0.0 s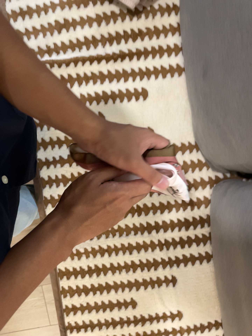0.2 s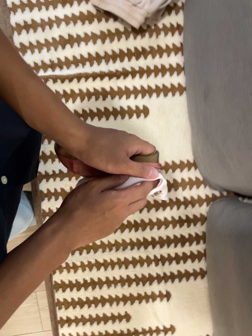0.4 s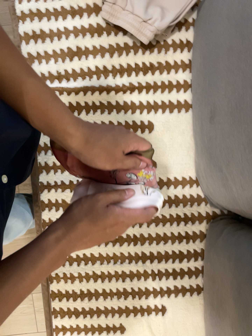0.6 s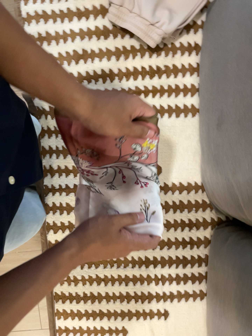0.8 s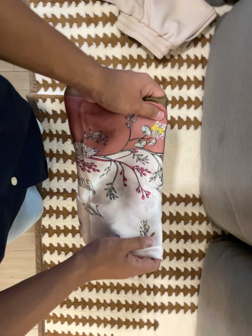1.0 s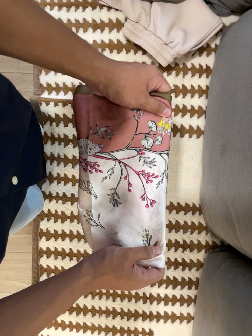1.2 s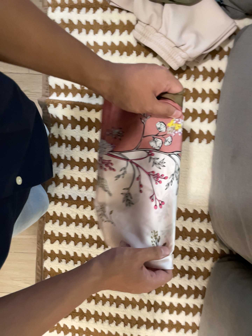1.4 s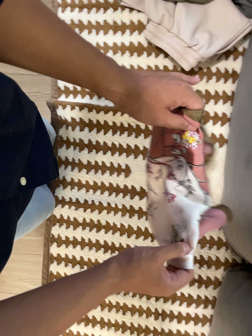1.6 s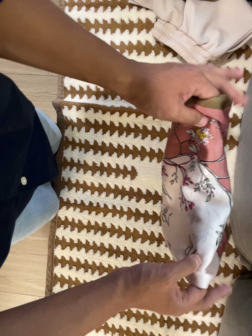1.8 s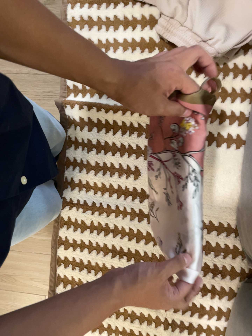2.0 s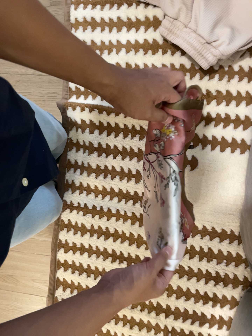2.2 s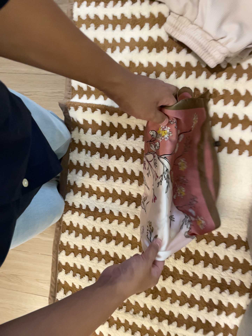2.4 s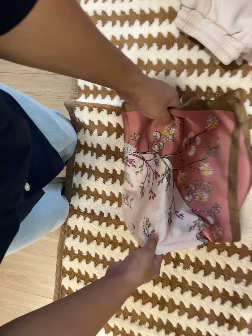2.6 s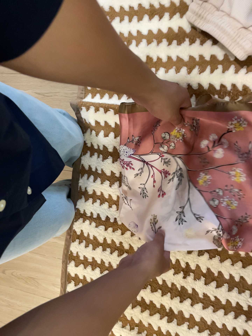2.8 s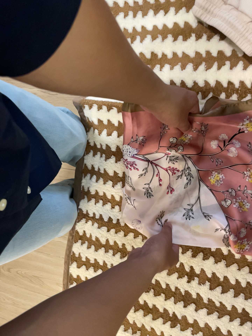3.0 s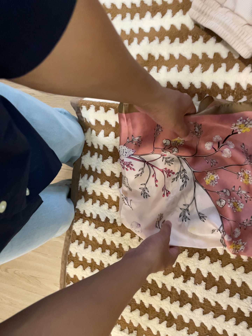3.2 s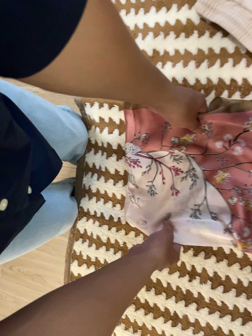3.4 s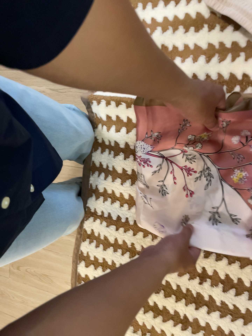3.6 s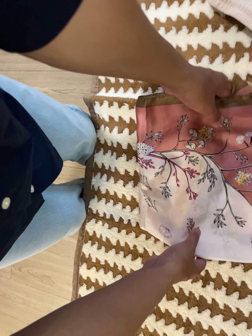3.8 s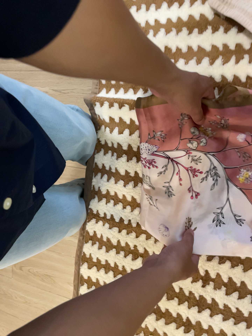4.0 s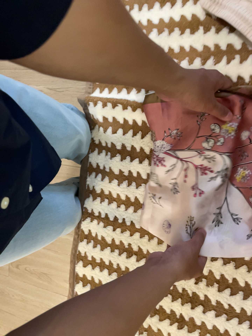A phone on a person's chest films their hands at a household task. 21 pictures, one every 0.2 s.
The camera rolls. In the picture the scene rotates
clockwise.
0.0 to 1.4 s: The camera travels toward the top of its view, about 18 cm, so close, fixed things drift downward. It rolls about its line of sight by about 15 degrees, and the scene rotates clockwise.
1.4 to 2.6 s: The camera pans to its left by about 15 degrees. It travels forward and to its right, about 16 cm, so what stands in front looms larger.
2.6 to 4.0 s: The camera shifts only a little, or ends up much as it began.
The film runs backward here.
